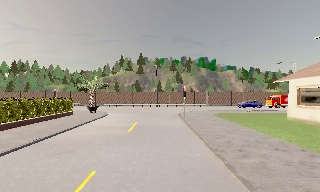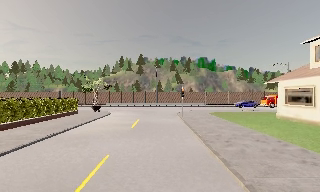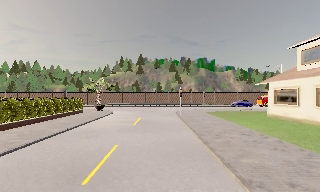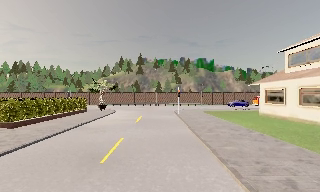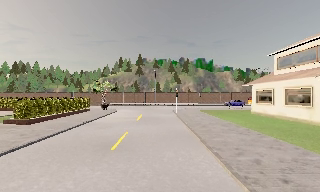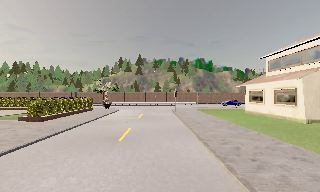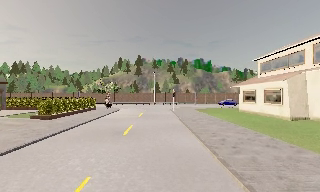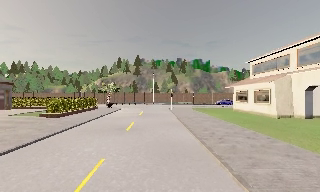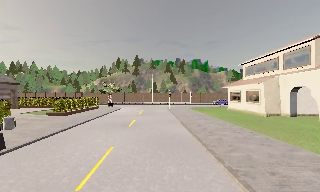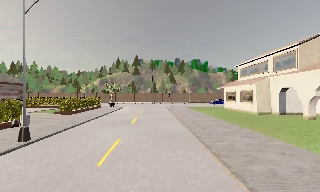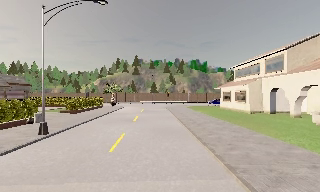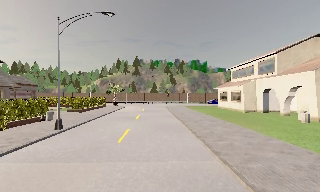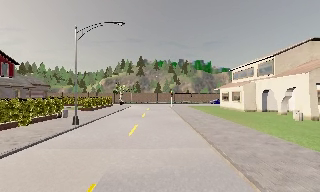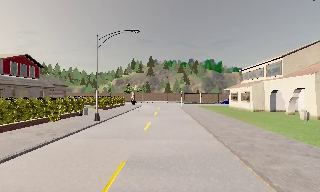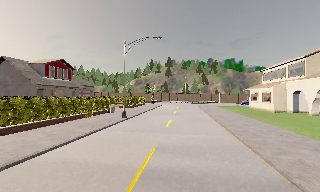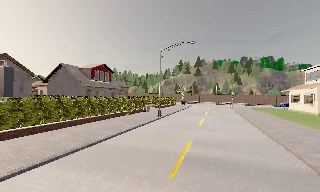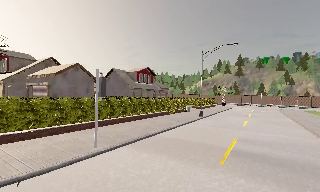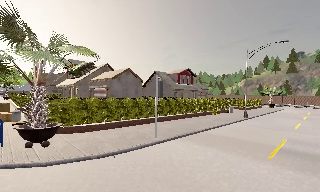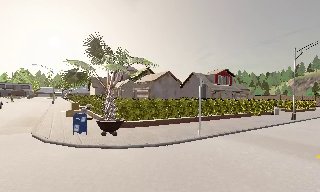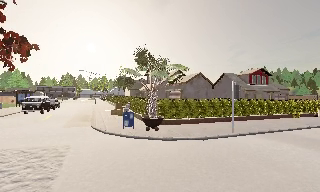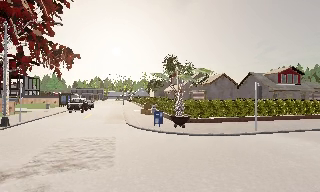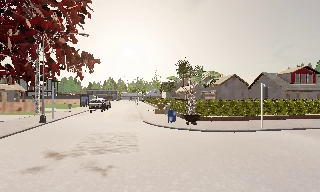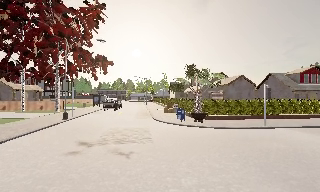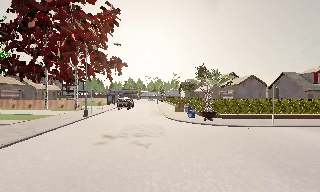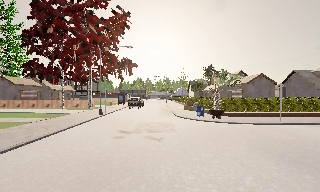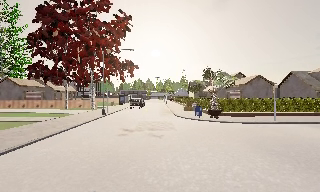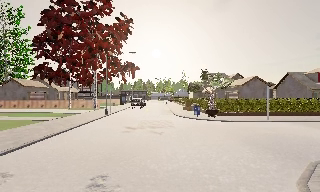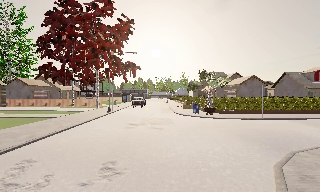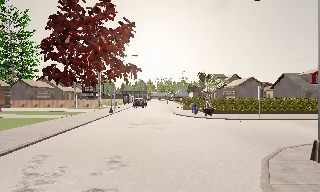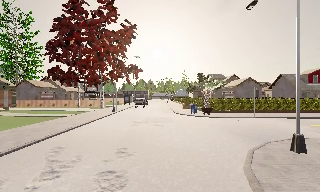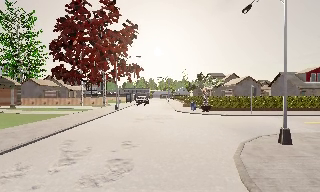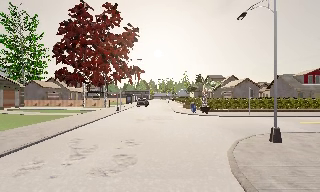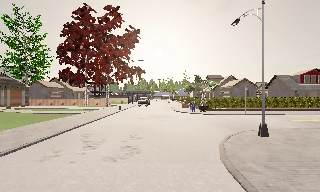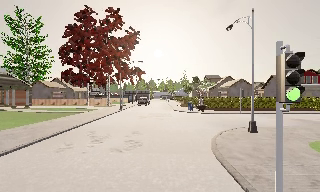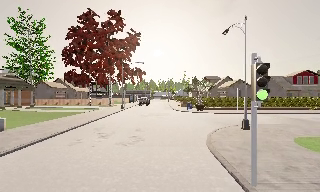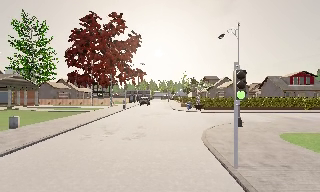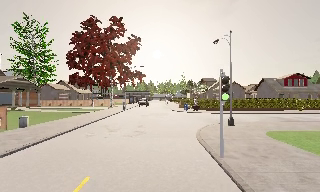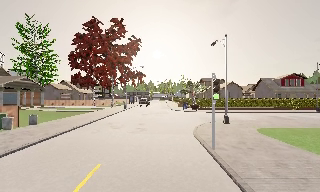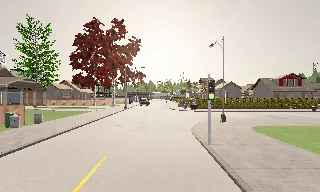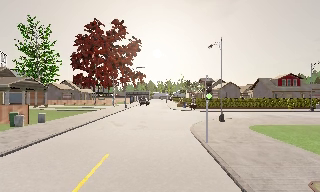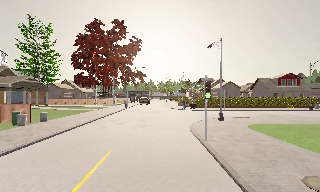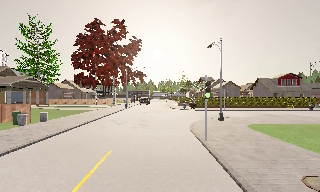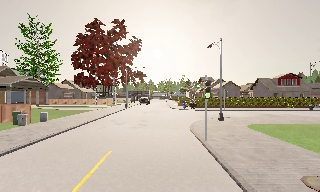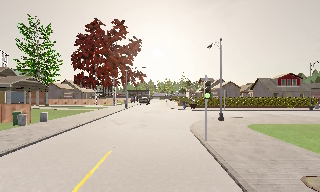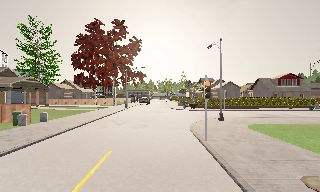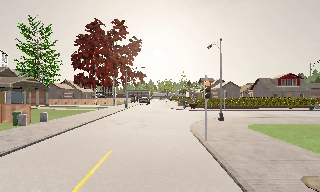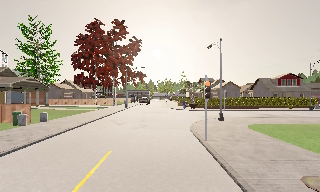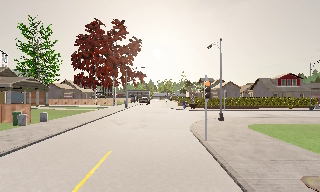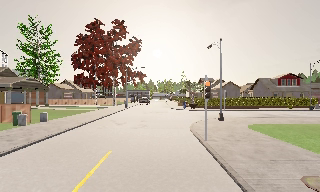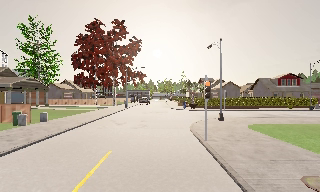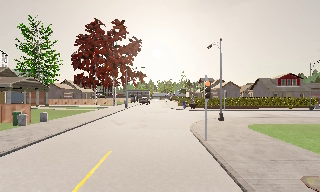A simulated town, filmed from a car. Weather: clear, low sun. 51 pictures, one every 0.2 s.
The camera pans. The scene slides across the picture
to the right.
The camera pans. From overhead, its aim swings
counterclockwise.
0.0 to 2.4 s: The camera travels backward, about 16 m, so what stands in front gets smaller.
2.4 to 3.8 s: The scene slides to the right, as the camera pans about 70 degrees to its left. It travels backward, about 10 m.
3.8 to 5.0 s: The camera swings to its left by about 20 degrees, and the scene slides to the right. It travels backward, about 7 m, so what stands in front gets smaller. It loses speed.
5.0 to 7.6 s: The camera travels backward, about 11 m, so what stands in front gets smaller.
7.6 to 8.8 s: The camera travels backward, about 0.5 m, so what stands in front gets smaller. It loses speed.
8.8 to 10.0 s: The camera keeps its place and its aim.
The film runs backward here.
